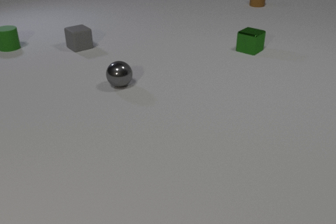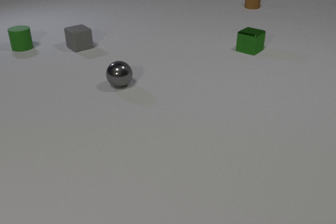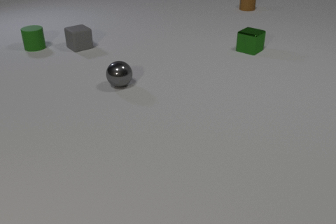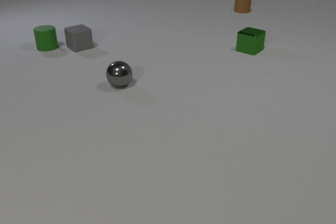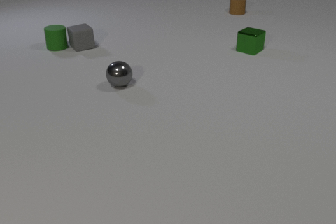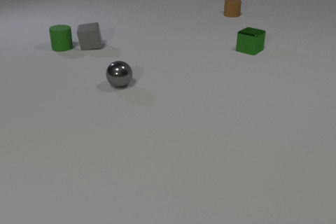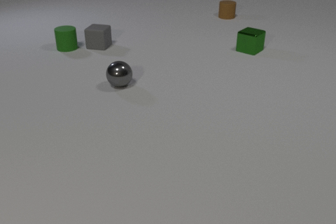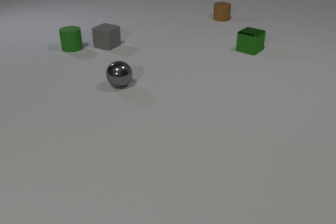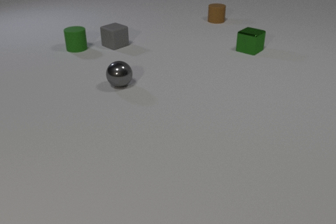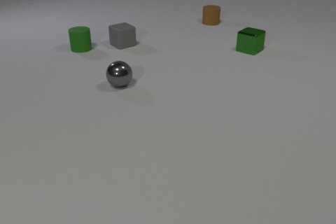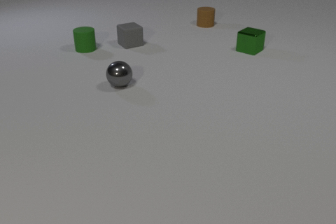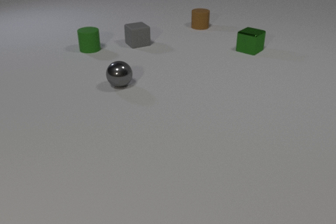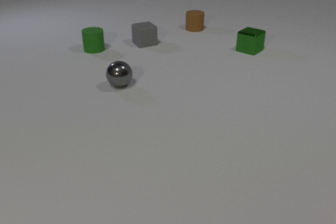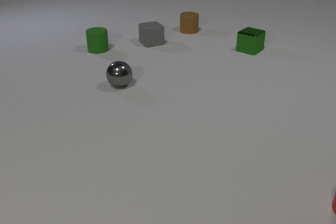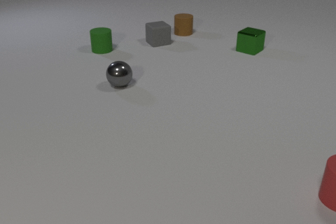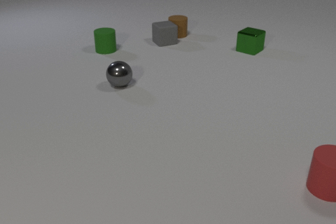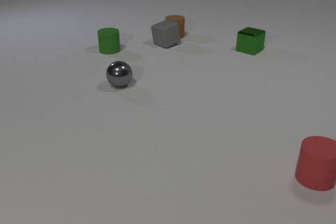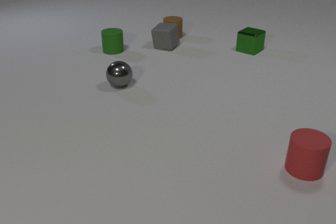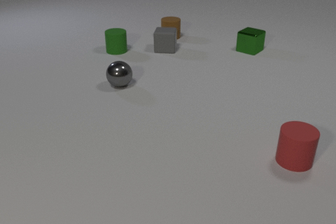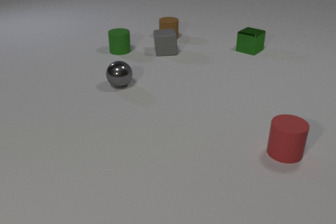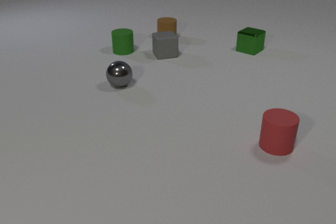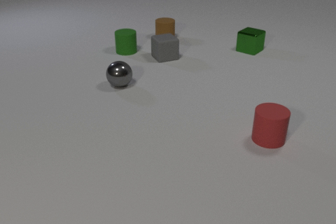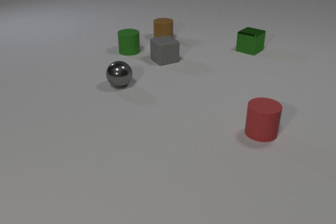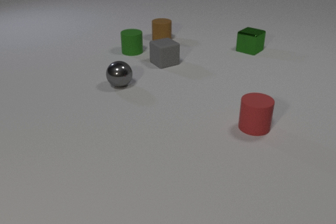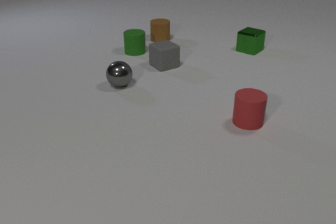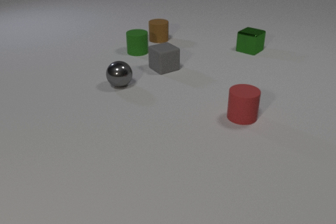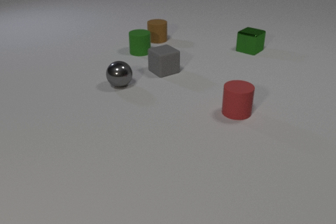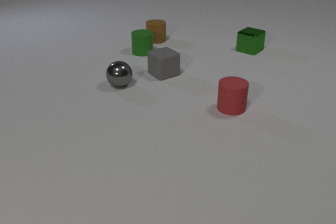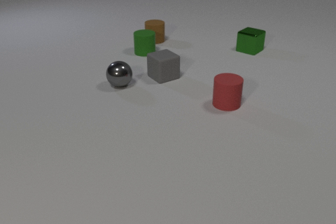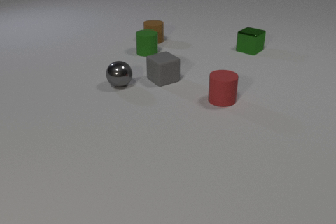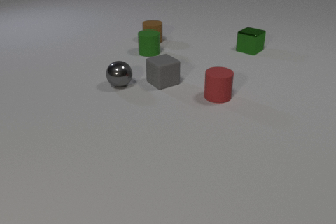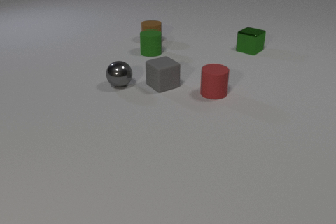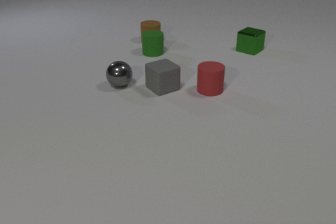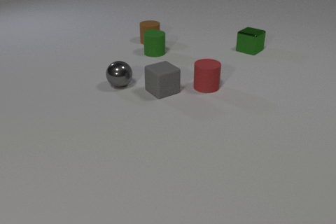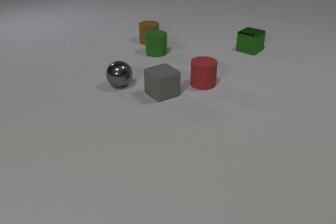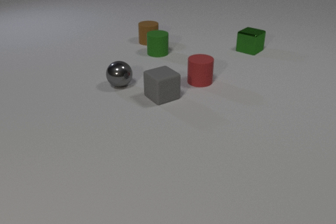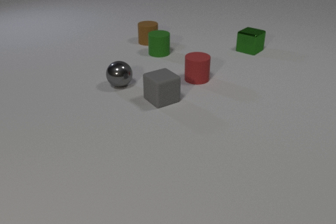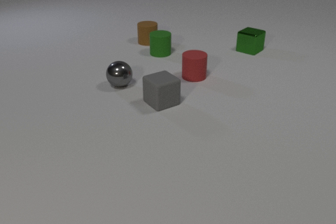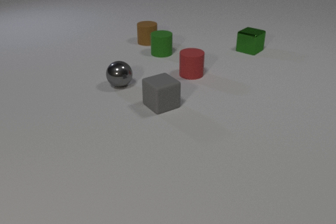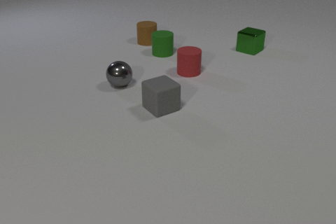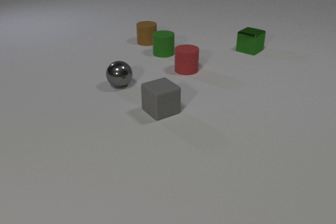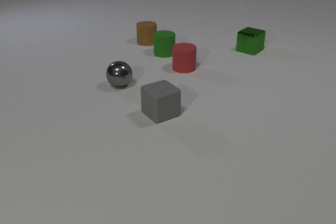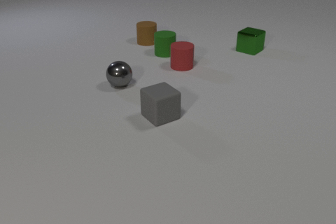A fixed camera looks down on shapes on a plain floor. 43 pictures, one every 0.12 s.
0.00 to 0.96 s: The green rubber cylinder slides to the right. The gray rubber cube slides to the right, spins so that its near face slides to the left, clockwise seen from above. The brown rubber cylinder slides toward the camera and to the left. The green rubber cylinder and the gray rubber cube collide.
0.96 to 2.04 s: The green rubber cylinder slides to the right. The gray rubber cube slides to the right. The brown rubber cylinder slides toward the camera and to the left. The red rubber cylinder comes in at the right edge, slides to the left and away from the camera. The gray rubber cube and the brown rubber cylinder collide.
2.04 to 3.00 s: The green rubber cylinder slides to the right. The gray rubber cube slides toward the camera, spins so that its near face slides to the right, counterclockwise seen from above. The brown rubber cylinder slides to the left and toward the camera. The red rubber cylinder slides away from the camera and to the left.
3.00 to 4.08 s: The green rubber cylinder slides to the right. The gray rubber cube slides toward the camera. The brown rubber cylinder slides to the left and toward the camera. The red rubber cylinder slides away from the camera and to the left.
4.08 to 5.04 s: The green rubber cylinder slides to the right. The gray rubber cube slides toward the camera. The red rubber cylinder slides away from the camera and to the left.
What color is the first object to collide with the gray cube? green.
What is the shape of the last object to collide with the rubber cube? cylinder.
How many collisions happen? 2.
